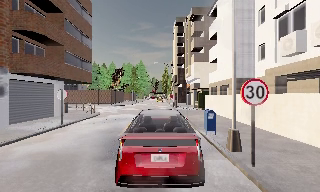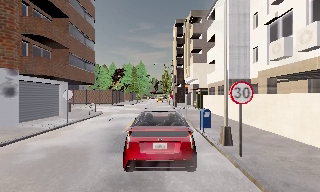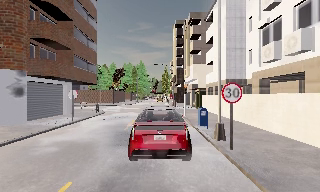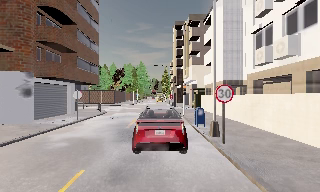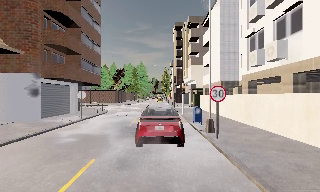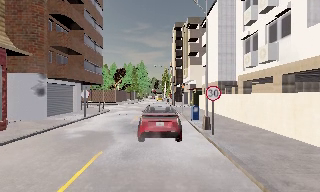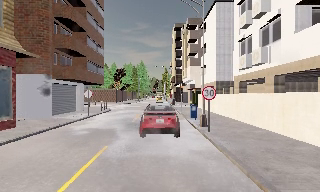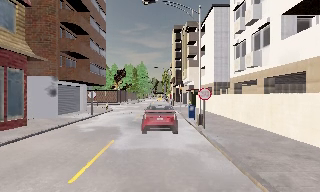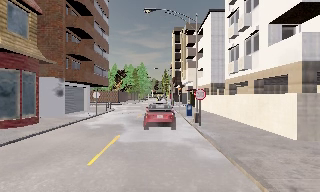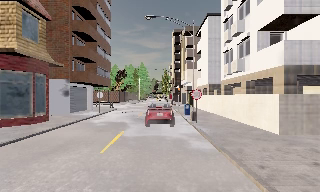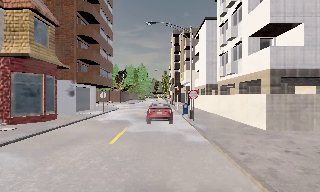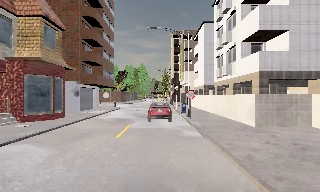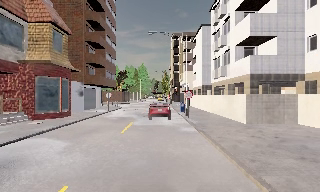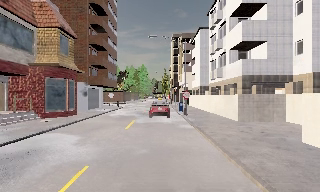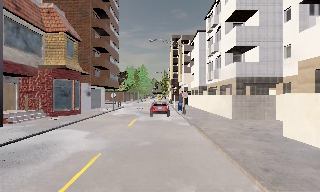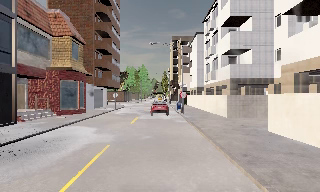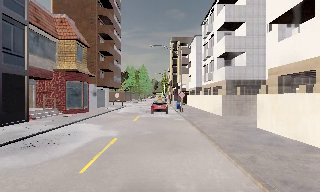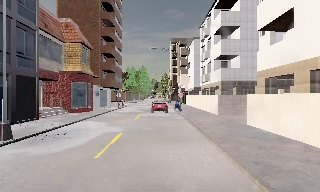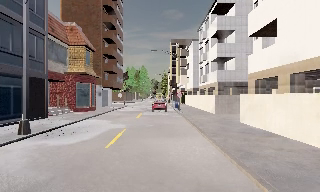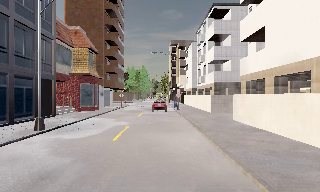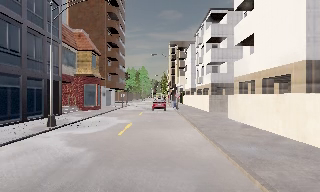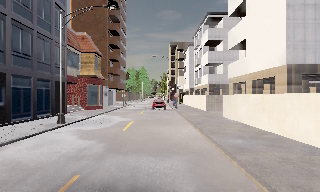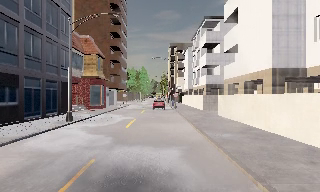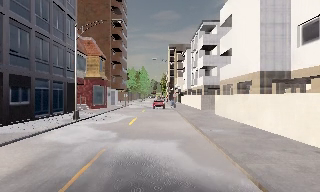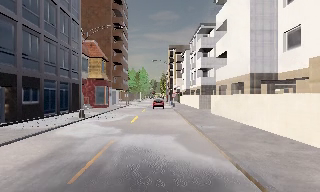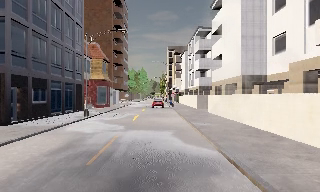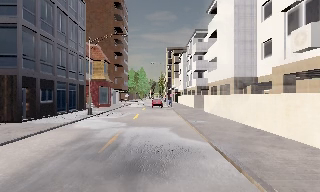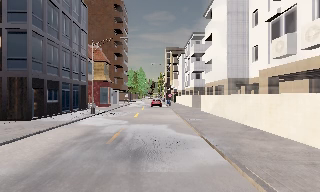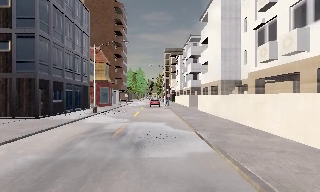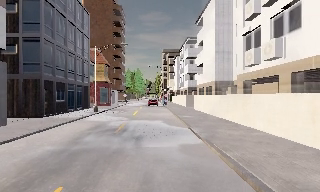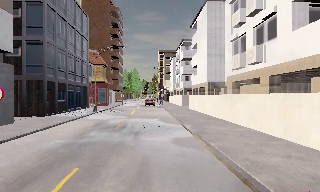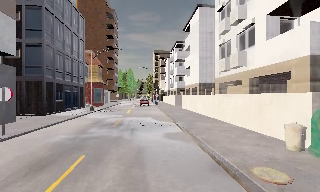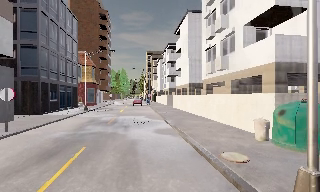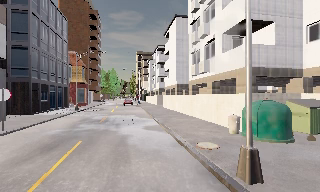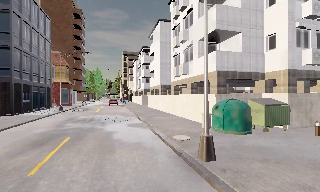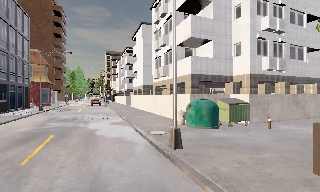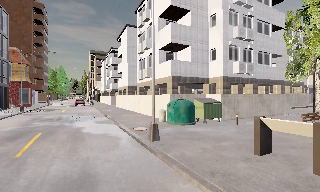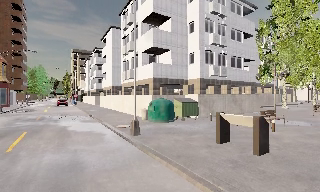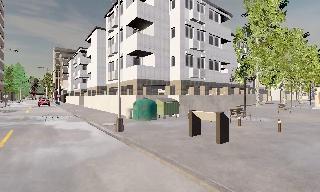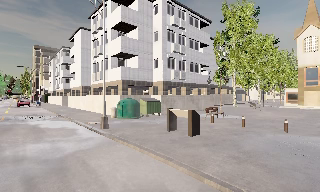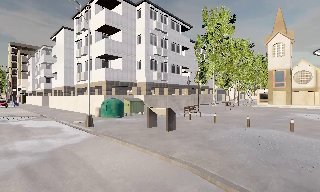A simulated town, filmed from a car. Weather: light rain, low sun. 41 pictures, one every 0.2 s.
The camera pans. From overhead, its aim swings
clockwise.
The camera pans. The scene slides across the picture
to the left.
0.0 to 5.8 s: The camera travels backward, about 25 m, so what stands in front gets smaller.
5.8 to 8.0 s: The scene slides to the left, as the camera pans about 45 degrees to its right. It travels backward, about 11 m.
The film runs backward here.
